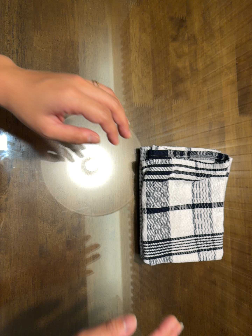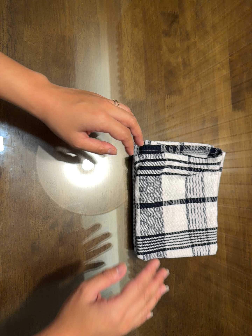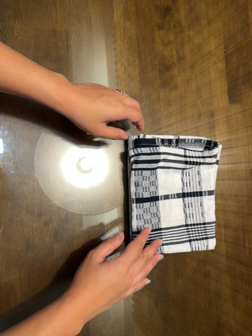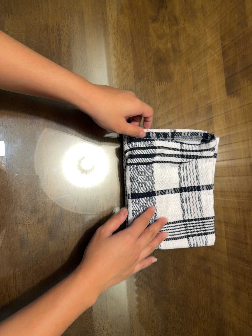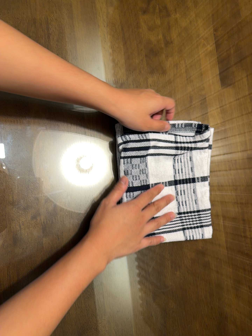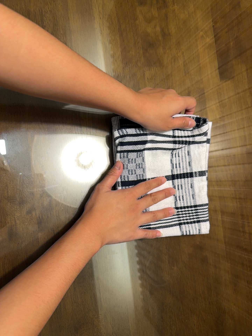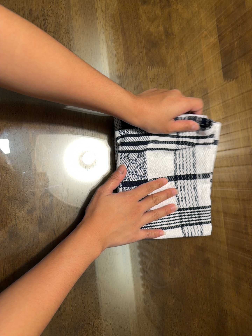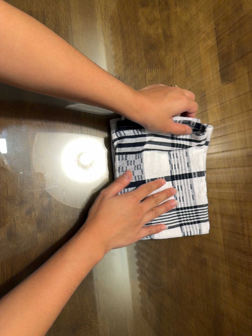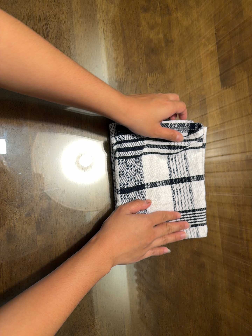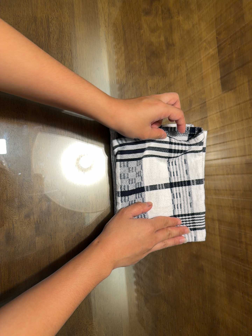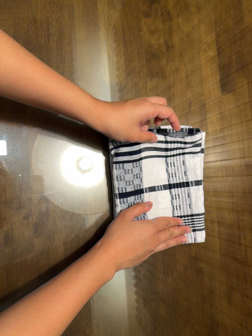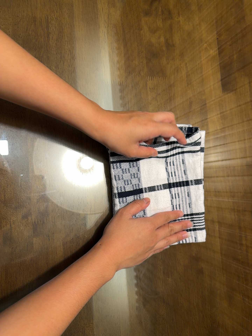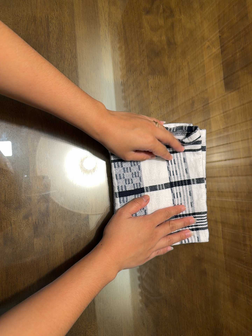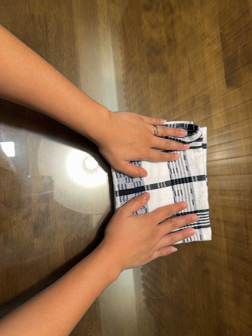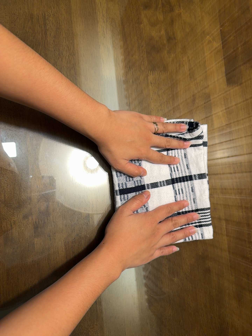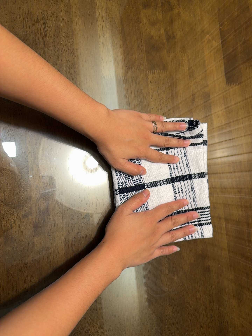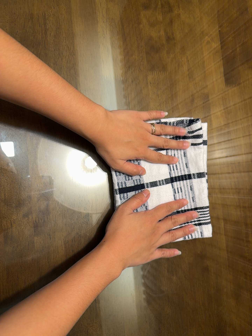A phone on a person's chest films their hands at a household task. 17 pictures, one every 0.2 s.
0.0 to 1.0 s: The camera travels to its right, about 7 cm, so close, fixed things drift to the left.
1.0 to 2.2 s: The camera shifts only a little, or ends up much as it began.
2.2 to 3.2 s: The camera keeps its place and its aim.
The film runs backward here.
